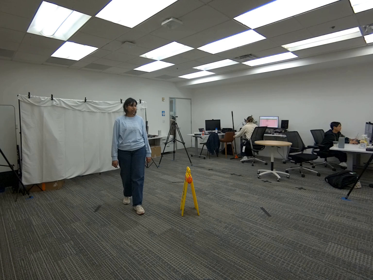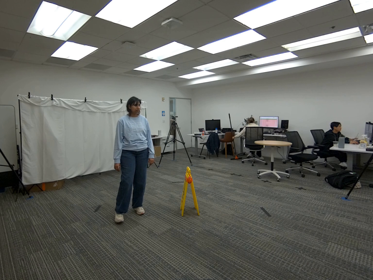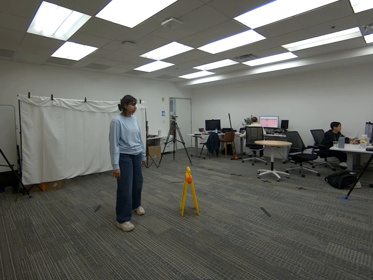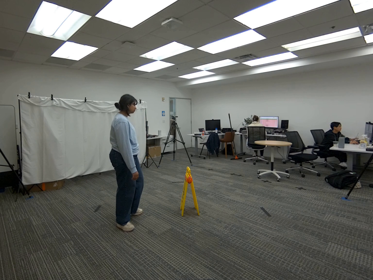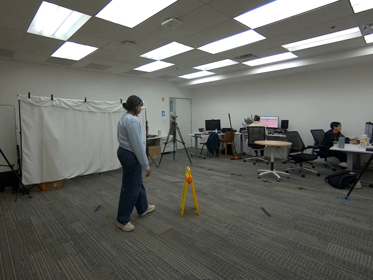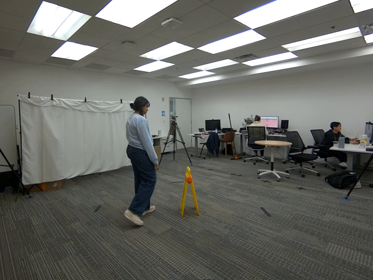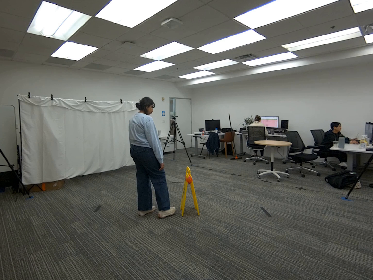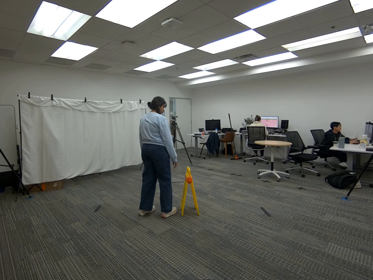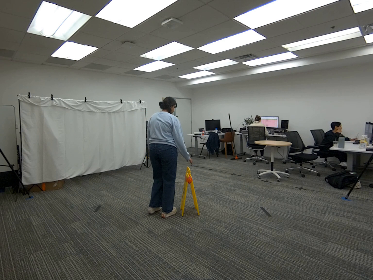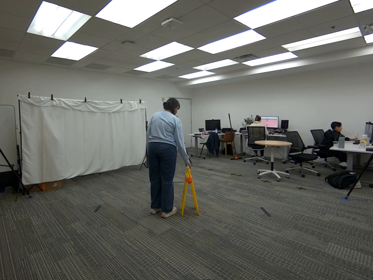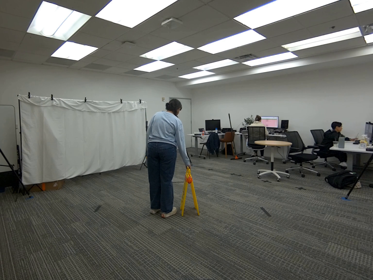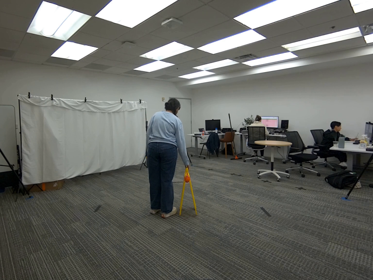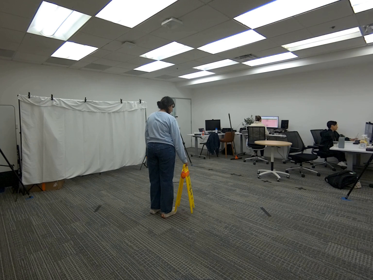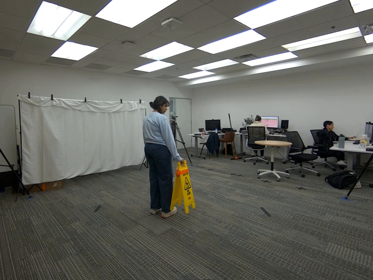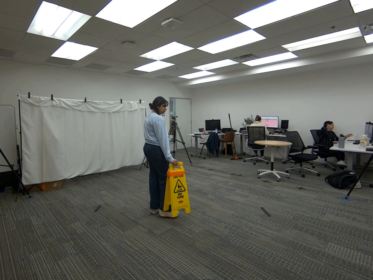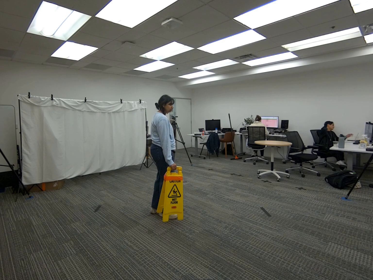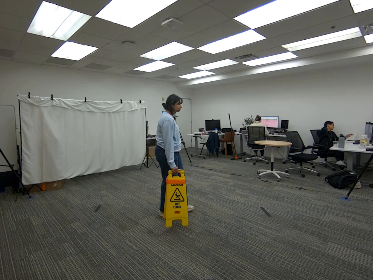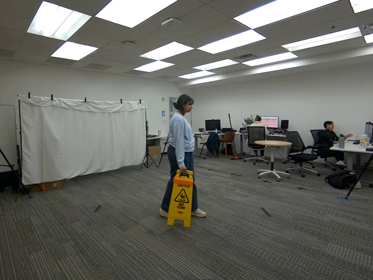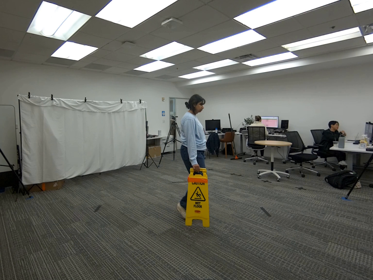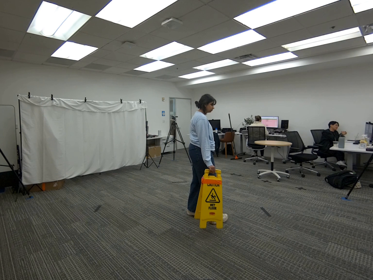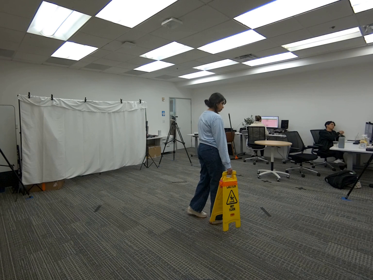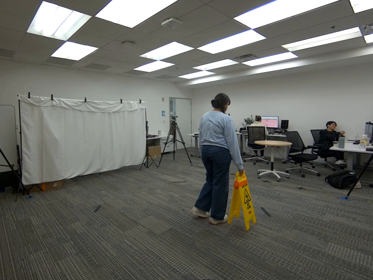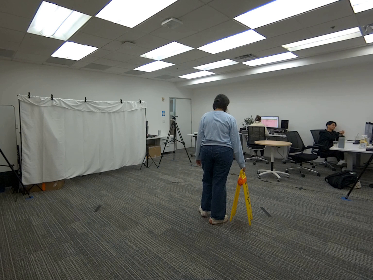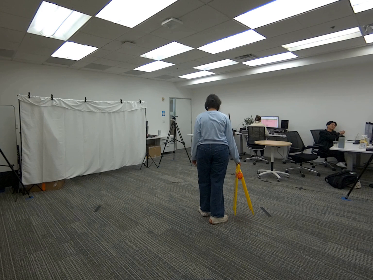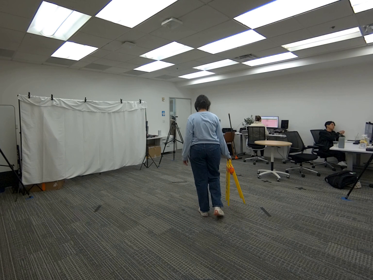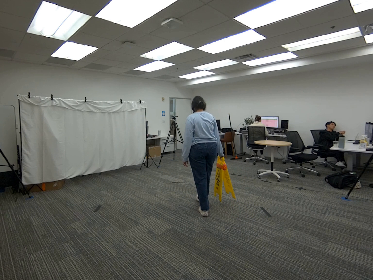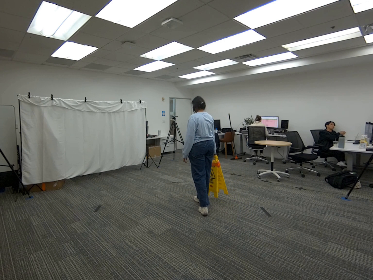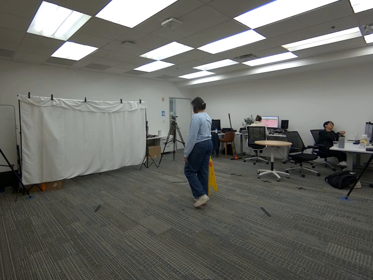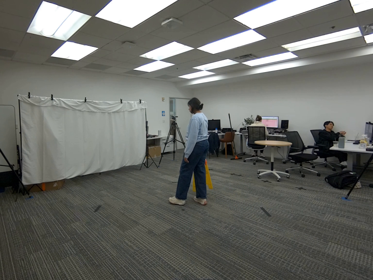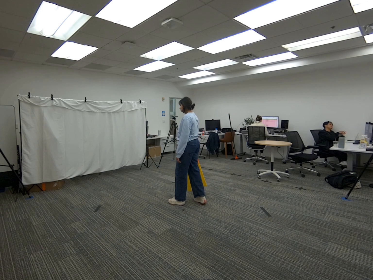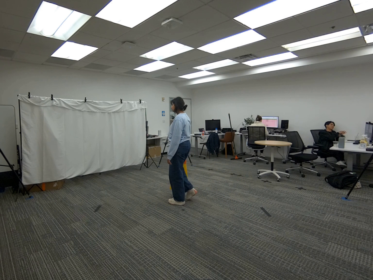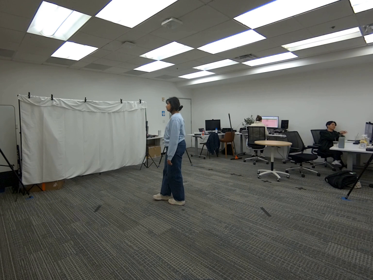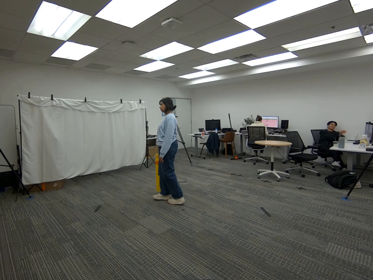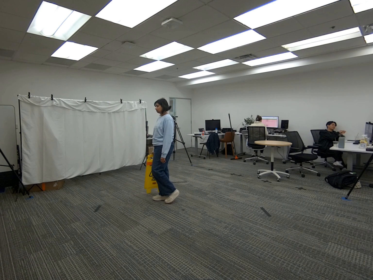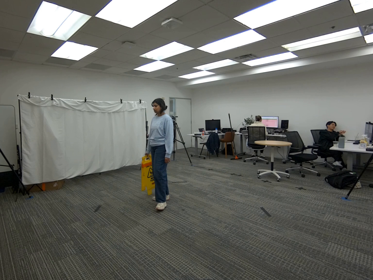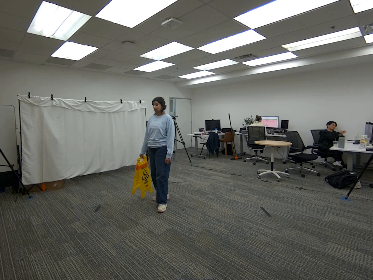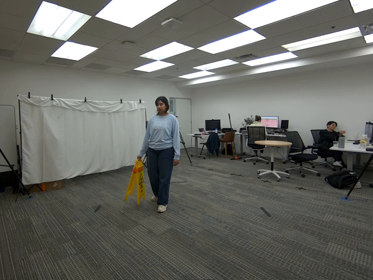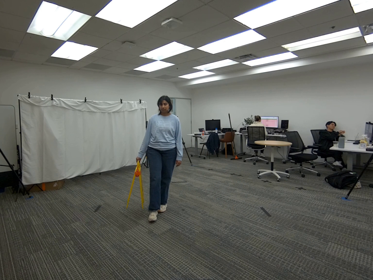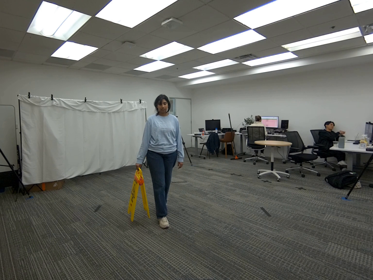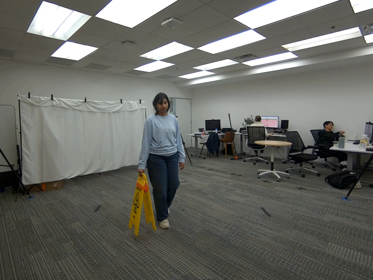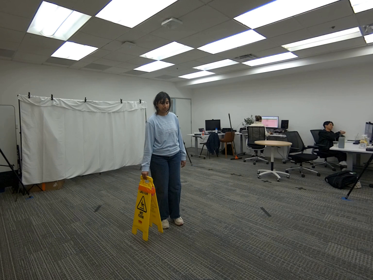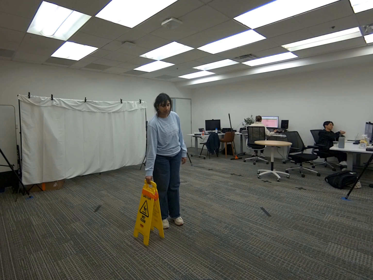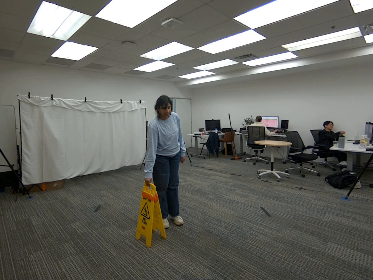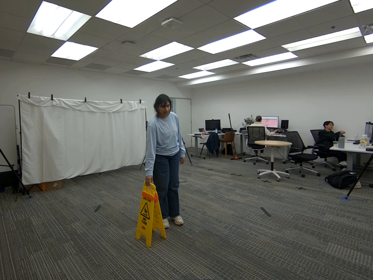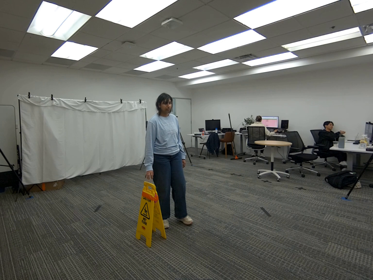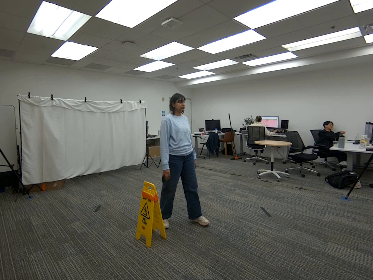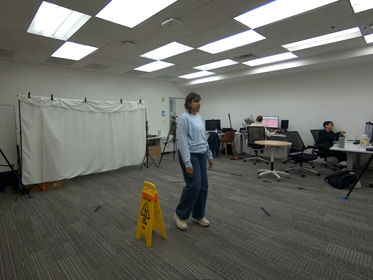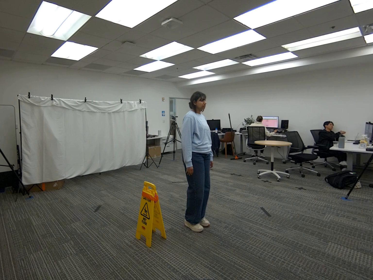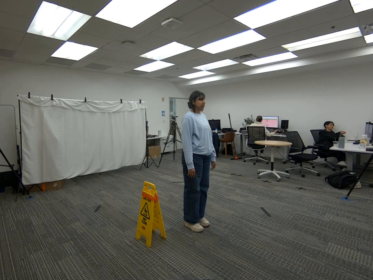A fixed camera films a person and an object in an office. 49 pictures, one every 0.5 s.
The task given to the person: Walk toward the sign and grasp the top with one hand. While keeping your hand on the sign, walk in a circle around it.
